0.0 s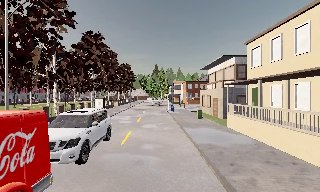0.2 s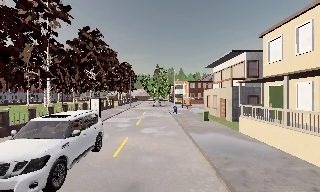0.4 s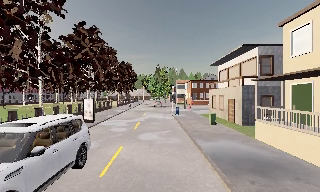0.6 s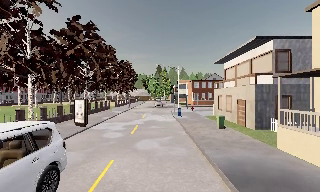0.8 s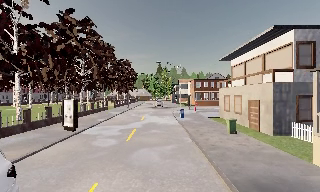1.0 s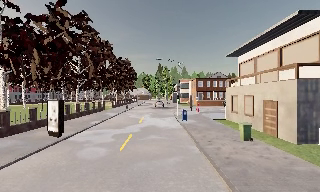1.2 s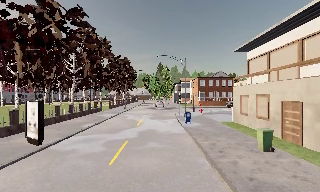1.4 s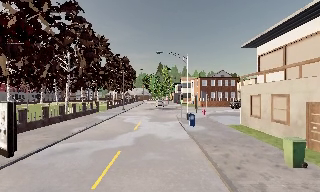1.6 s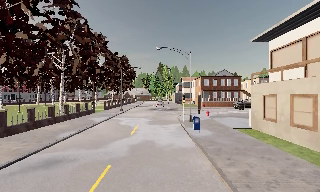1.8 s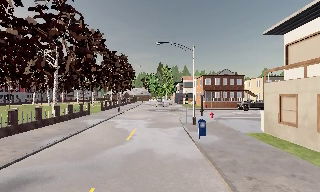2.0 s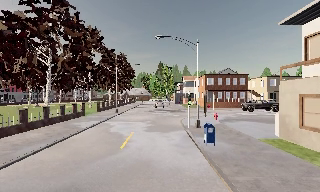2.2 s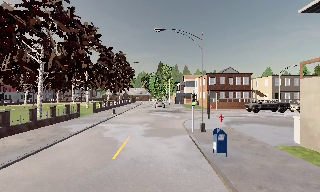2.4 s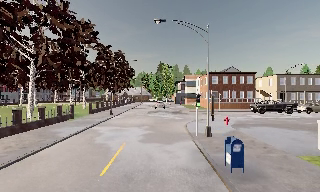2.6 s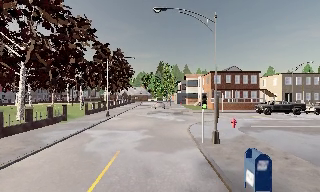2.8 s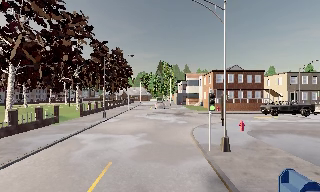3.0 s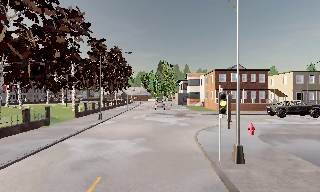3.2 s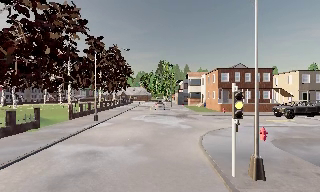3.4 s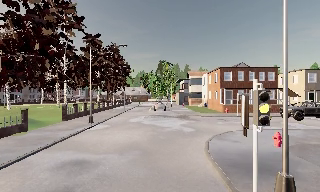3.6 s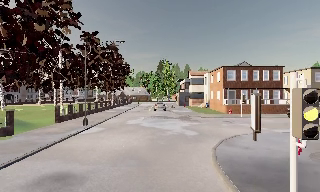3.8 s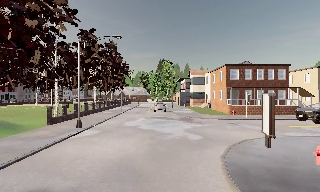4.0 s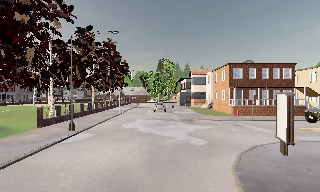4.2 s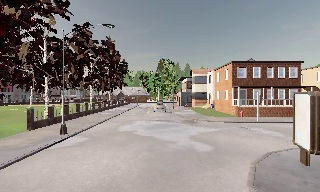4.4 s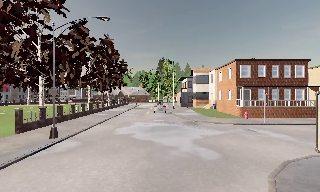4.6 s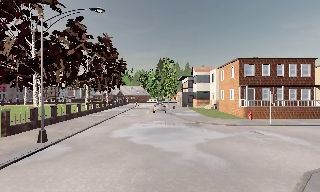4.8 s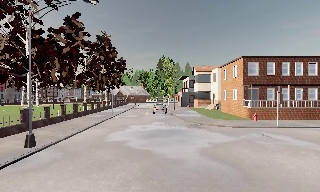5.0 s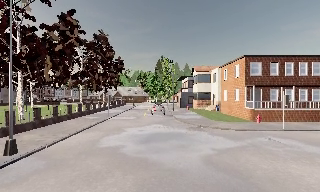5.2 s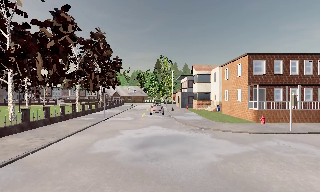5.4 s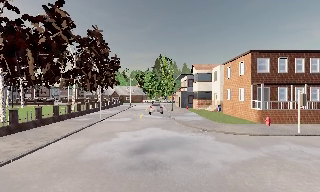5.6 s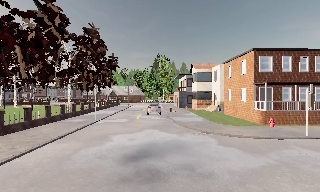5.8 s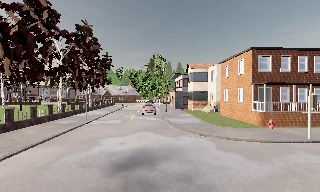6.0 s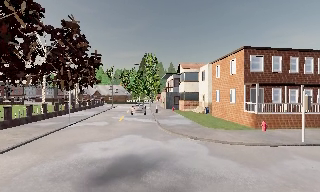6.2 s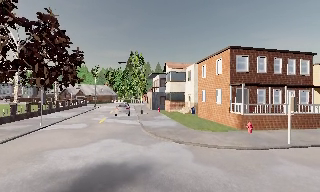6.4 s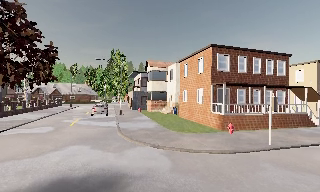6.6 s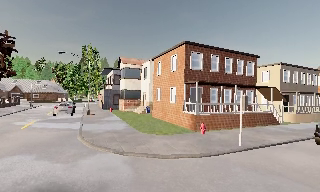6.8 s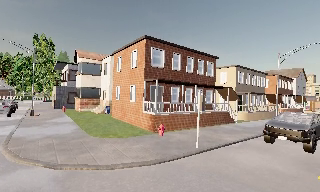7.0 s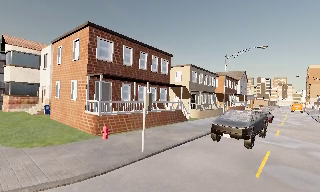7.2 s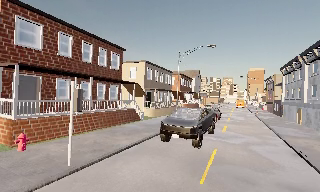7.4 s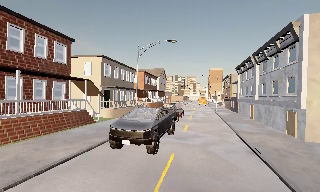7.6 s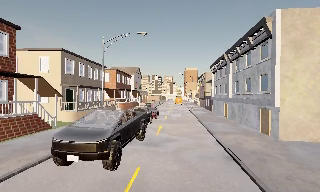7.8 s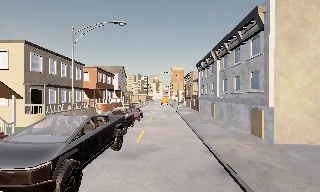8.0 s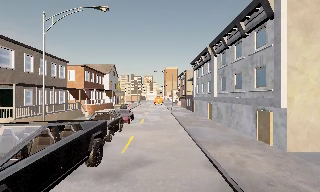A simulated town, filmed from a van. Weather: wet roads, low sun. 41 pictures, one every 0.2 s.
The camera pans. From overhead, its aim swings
clockwise.
The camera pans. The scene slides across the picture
to the left.
0.0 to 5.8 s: The camera travels forward, about 40 m, so what stands in front looms larger. It loses speed.
5.8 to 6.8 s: The camera swings to its right by about 35 degrees, and the scene slides to the left. It travels forward and to its right, about 5 m.
6.8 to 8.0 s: The camera pans to its right, which is clockwise from overhead, by about 55 degrees. It travels forward, about 9 m.
The film runs forward here.
